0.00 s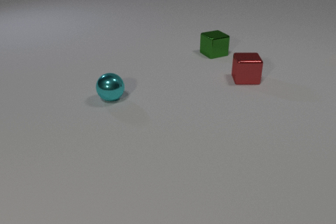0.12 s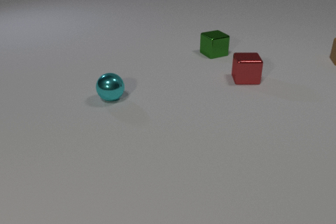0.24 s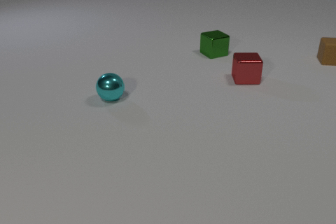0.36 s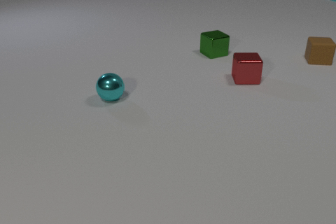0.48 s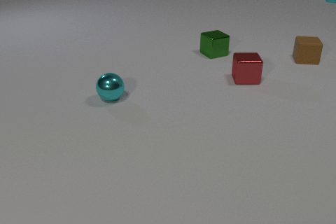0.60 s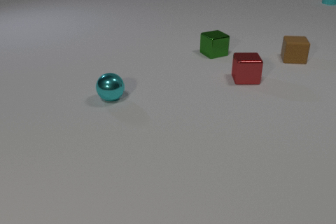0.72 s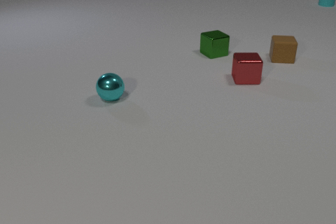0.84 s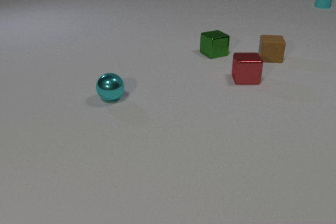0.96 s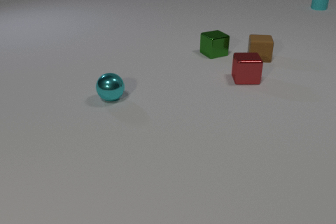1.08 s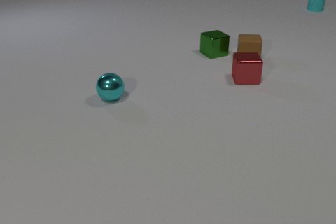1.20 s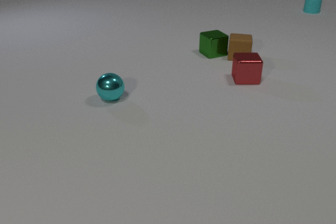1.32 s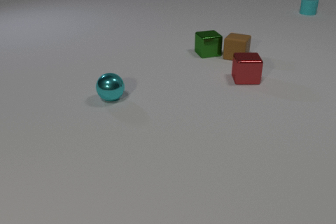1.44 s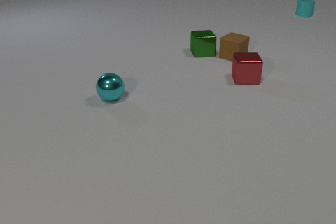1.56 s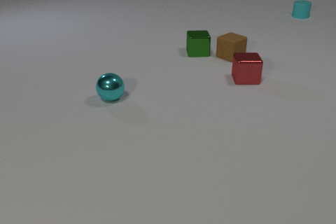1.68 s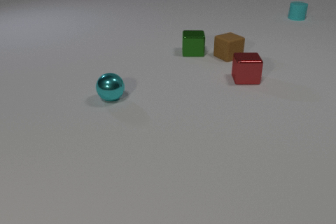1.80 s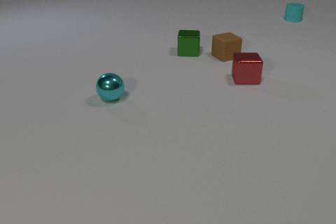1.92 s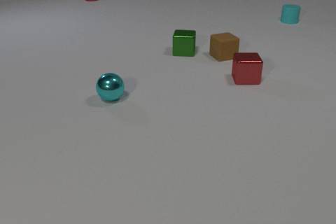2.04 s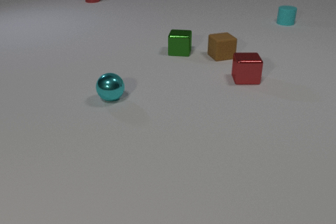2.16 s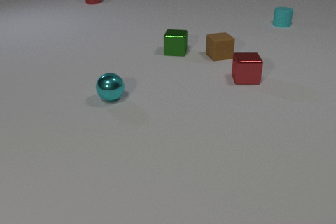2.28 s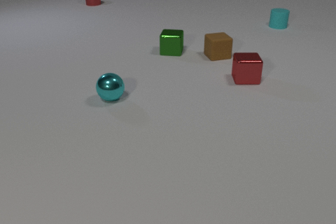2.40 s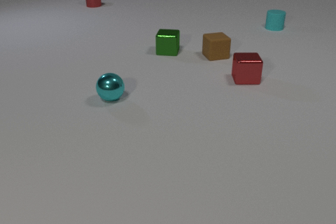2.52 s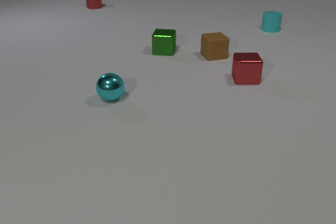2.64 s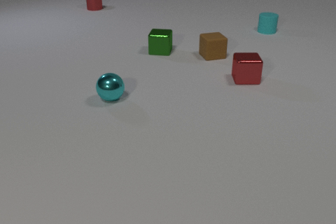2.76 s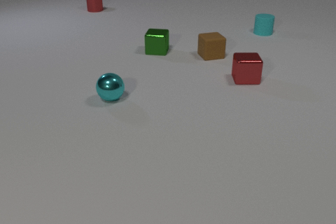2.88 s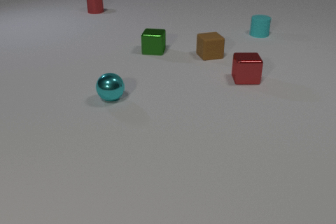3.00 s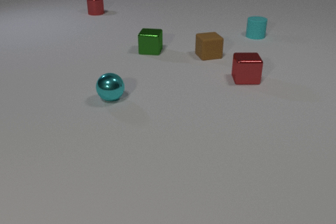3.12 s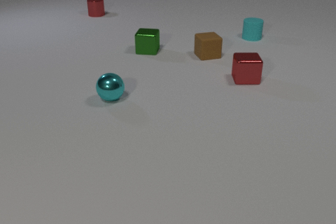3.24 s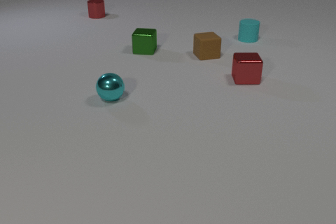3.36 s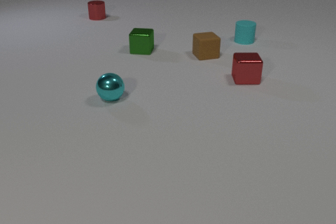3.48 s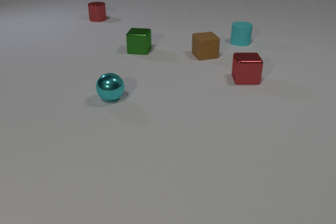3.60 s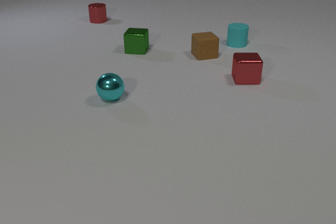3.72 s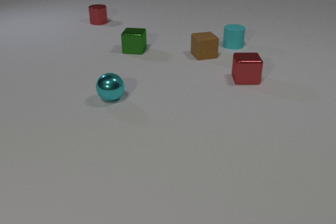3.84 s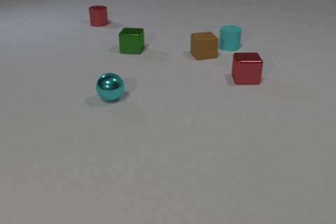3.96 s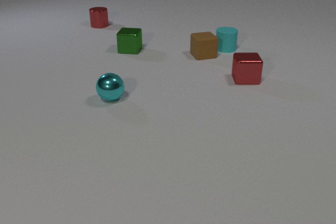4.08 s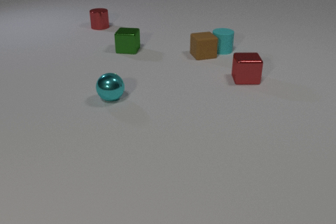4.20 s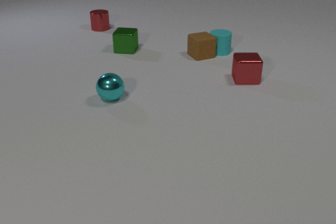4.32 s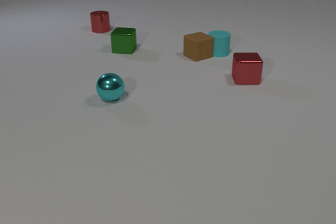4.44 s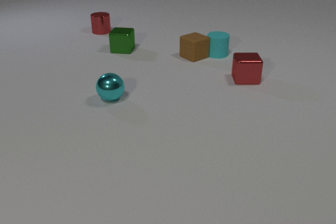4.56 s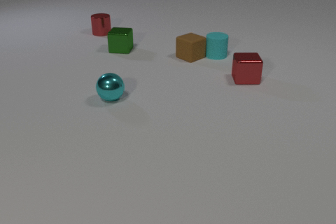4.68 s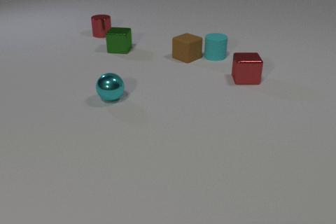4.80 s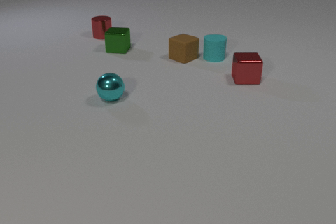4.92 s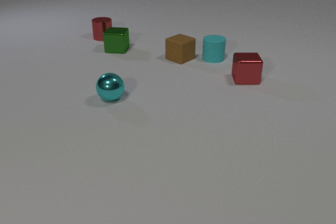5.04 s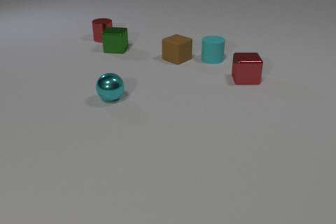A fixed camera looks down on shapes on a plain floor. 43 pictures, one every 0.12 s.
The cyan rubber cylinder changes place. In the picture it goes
toward the camera.
The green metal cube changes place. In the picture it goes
to the left.
0.00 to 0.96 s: The brown rubber cube comes in at the right edge, slides to the left. The cyan rubber cylinder comes in at the top edge, slides toward the camera and to the left.
0.96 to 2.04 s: The brown rubber cube slides to the left, spins so that its near face slides to the left, clockwise seen from above. The green metal cube slides to the left, spins clockwise seen from above by about 30 degrees, its near face sliding to the left. The red metal cylinder comes in at the top edge, slides toward the camera. The cyan rubber cylinder slides toward the camera and to the left. The brown rubber cube and the green metal cube collide.
2.04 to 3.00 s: The brown rubber cube slides to the left. The green metal cube slides to the left. The red metal cylinder slides toward the camera. The cyan rubber cylinder slides toward the camera and to the left.
3.00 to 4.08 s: The brown rubber cube slides to the left. The green metal cube slides to the left. The red metal cylinder slides toward the camera. The cyan rubber cylinder slides toward the camera and to the left.
4.08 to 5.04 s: The brown rubber cube slides to the left and toward the camera, spins counterclockwise seen from above by about 30 degrees, its near face sliding to the right. The green metal cube slides to the left. The red metal cylinder slides toward the camera. The cyan rubber cylinder slides toward the camera. The brown rubber cube and the cyan rubber cylinder collide.
Are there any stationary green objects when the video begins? yes.
What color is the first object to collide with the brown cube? green.
How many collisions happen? 2.
